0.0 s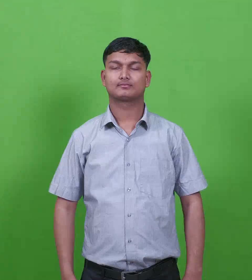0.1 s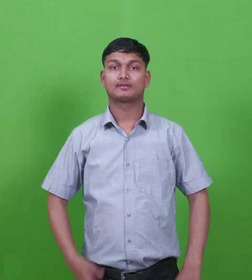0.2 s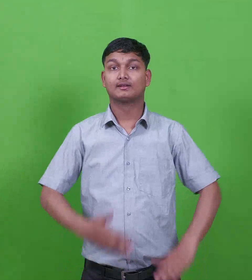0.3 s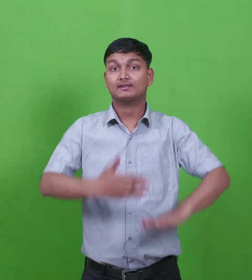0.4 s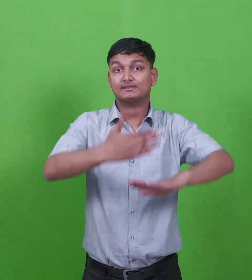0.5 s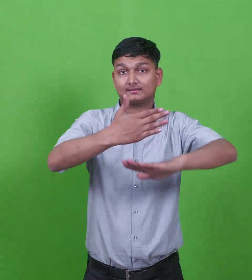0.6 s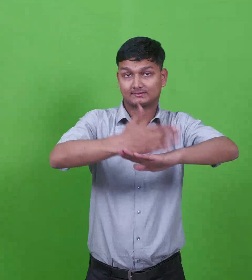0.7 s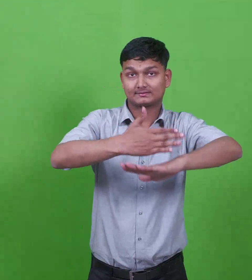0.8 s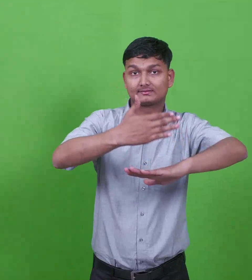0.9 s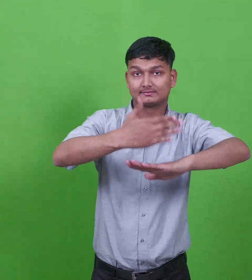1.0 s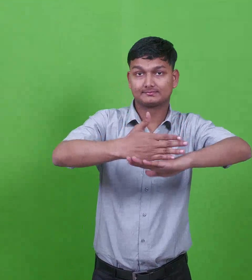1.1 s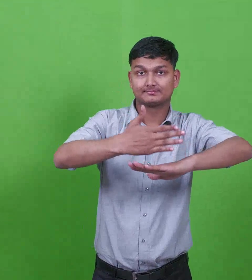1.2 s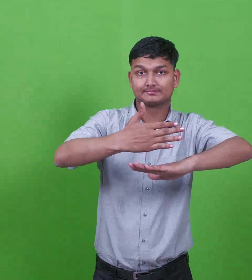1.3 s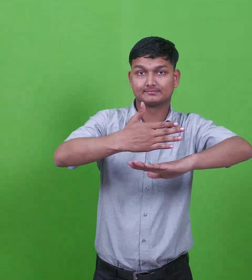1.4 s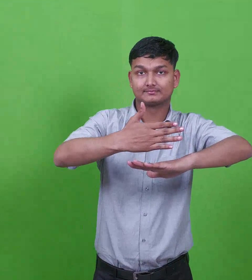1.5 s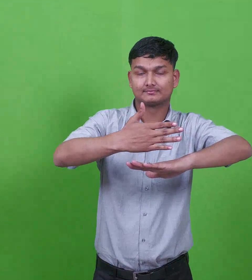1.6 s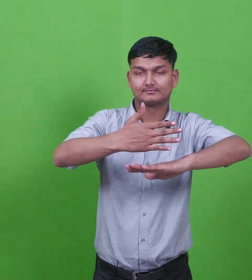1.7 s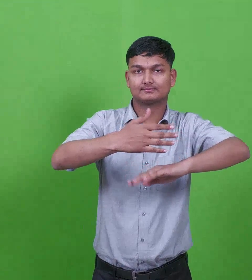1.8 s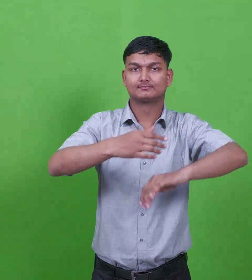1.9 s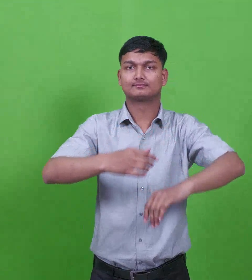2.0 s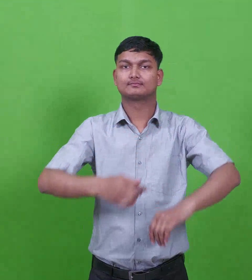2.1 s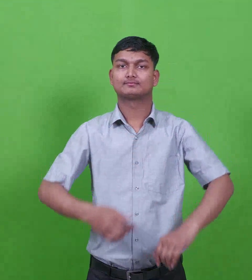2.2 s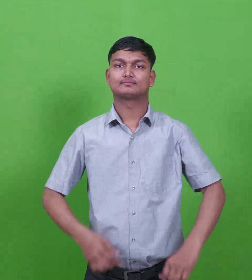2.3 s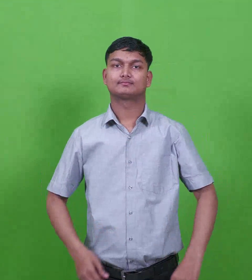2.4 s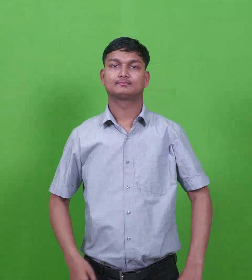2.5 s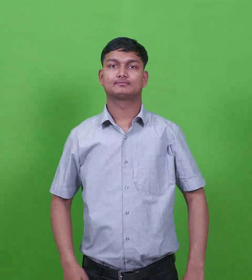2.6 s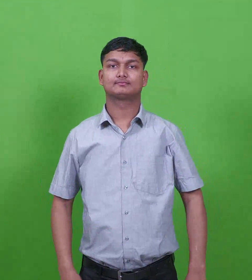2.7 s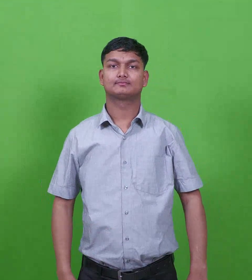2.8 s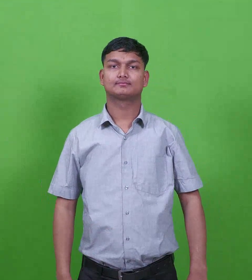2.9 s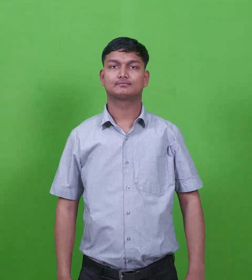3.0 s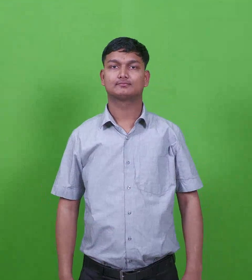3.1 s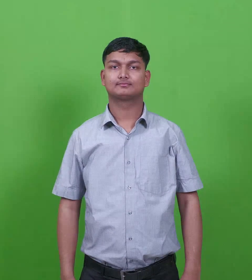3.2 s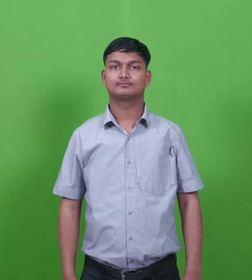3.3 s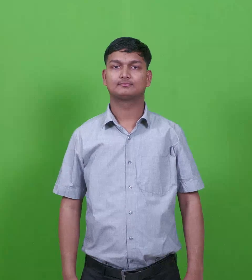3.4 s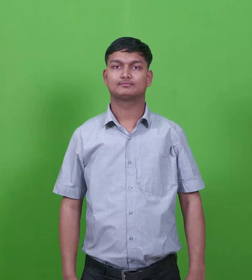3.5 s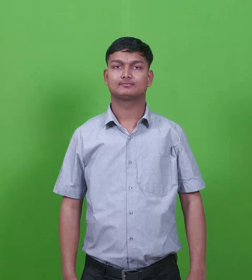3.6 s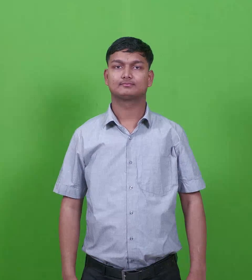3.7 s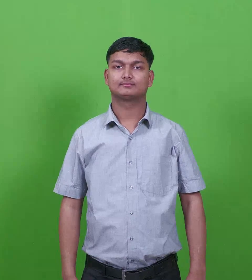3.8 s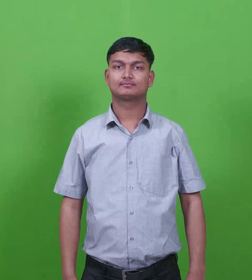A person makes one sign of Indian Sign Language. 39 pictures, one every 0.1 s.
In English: capernaum
